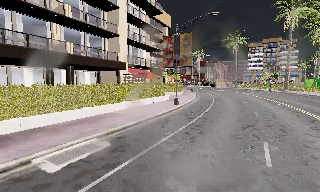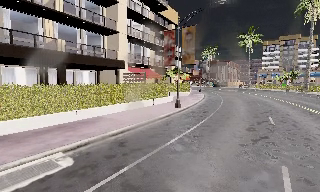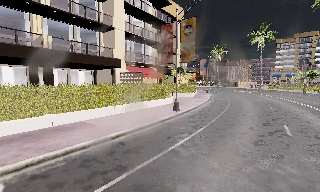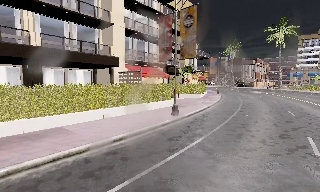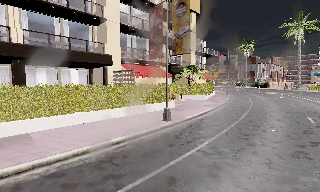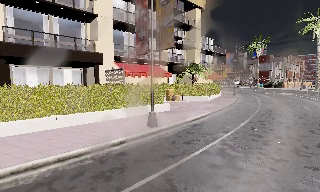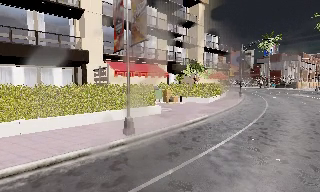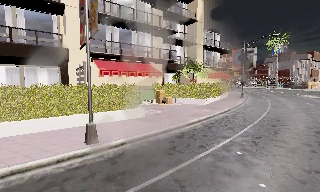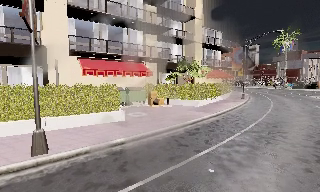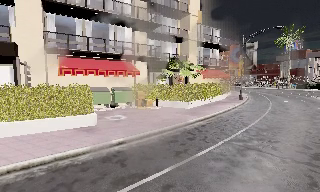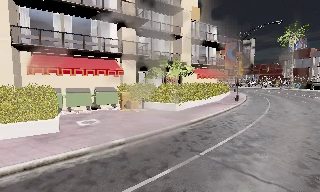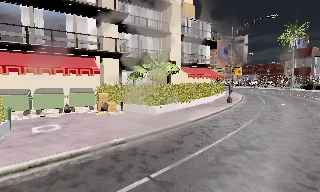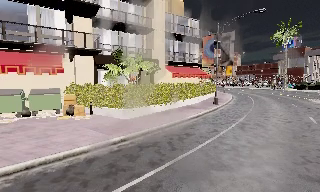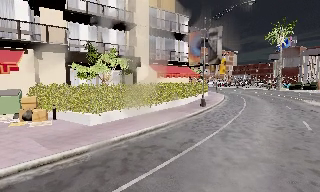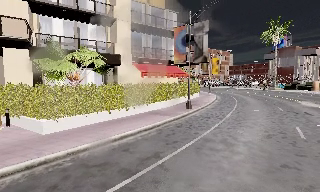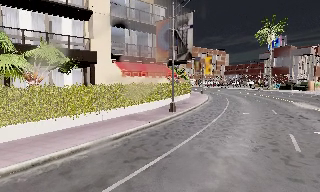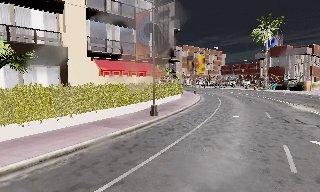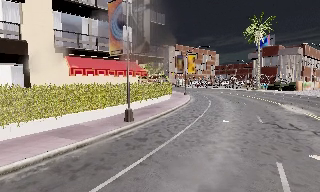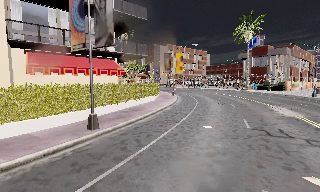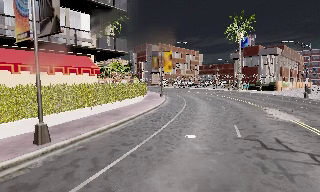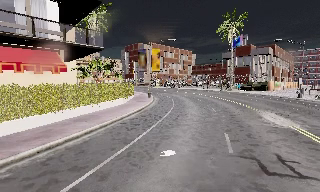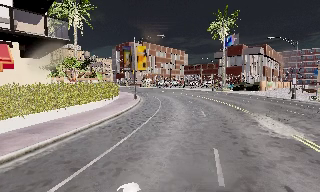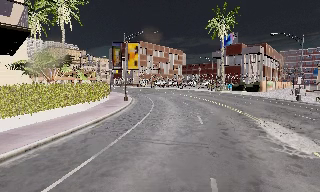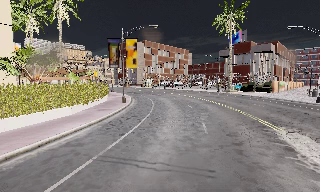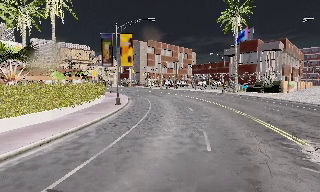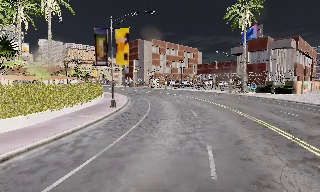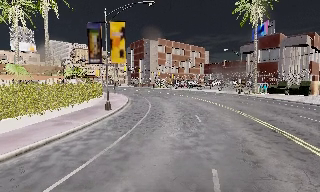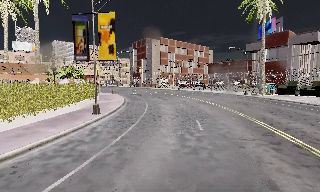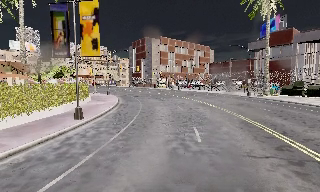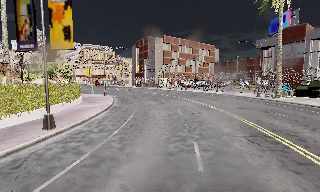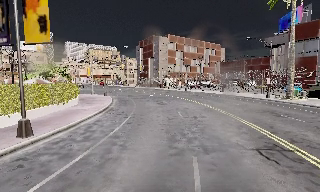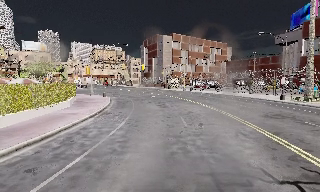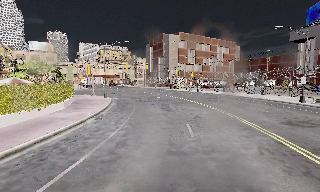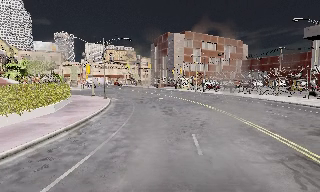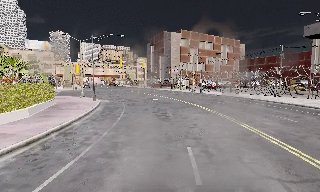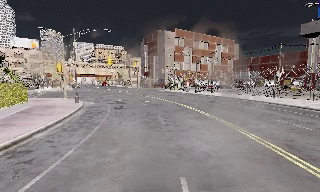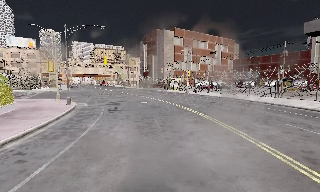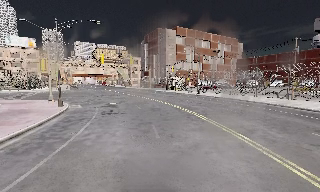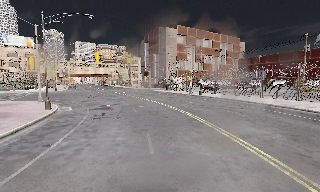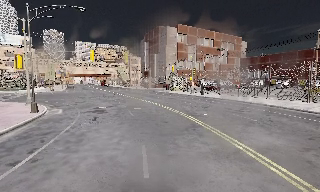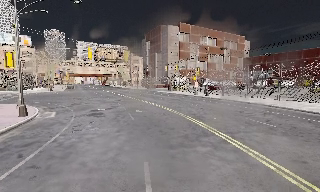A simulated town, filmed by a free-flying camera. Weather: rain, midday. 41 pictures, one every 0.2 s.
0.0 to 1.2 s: The camera pans to its left, which is counterclockwise from overhead, by about 25 degrees. It travels forward and to its right, about 11 m, so what stands in front looms larger.
1.2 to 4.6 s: The camera travels forward and to its right, about 30 m, so what stands in front looms larger.
4.6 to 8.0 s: The camera pans to its left, which is counterclockwise from overhead, by about 15 degrees. It travels forward, about 25 m, so what stands in front looms larger.
The film runs backward here.
